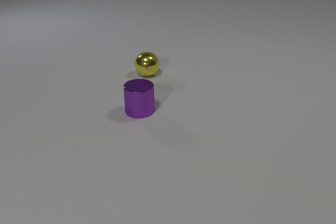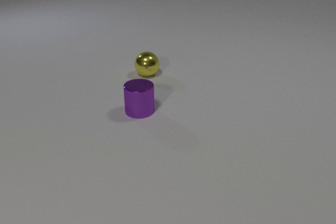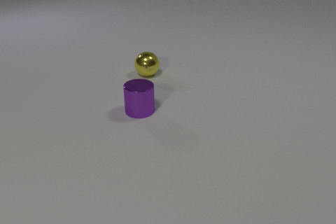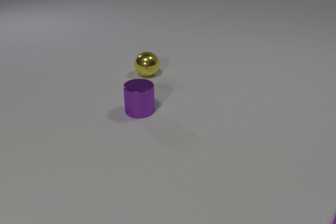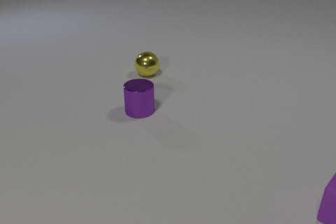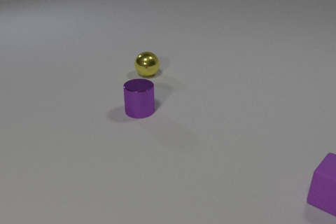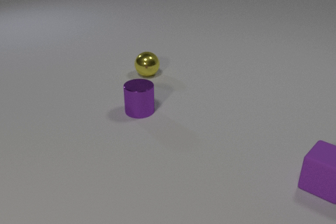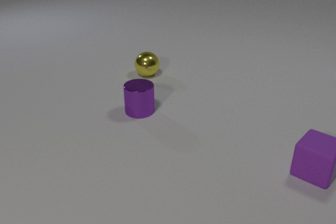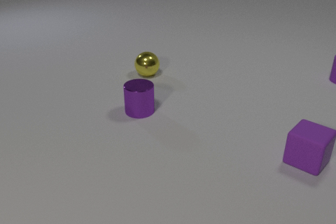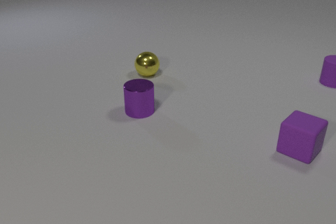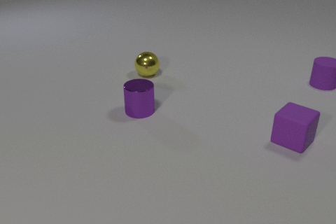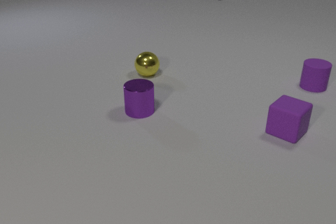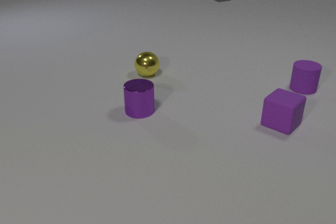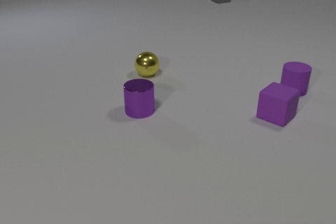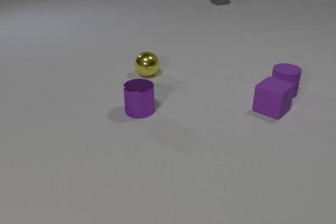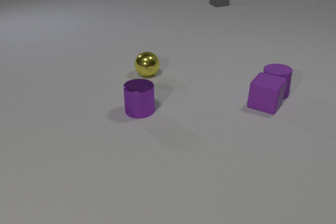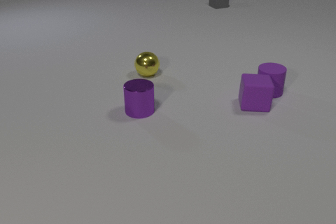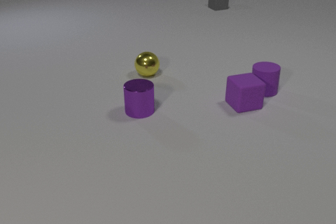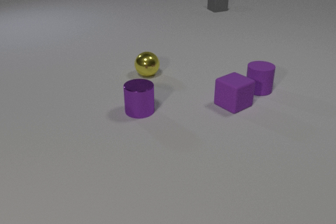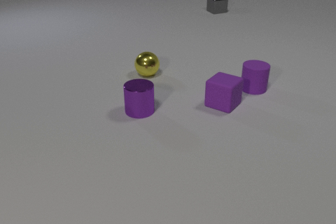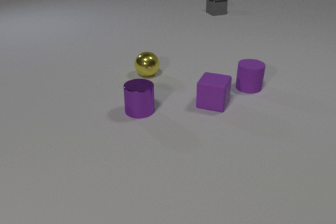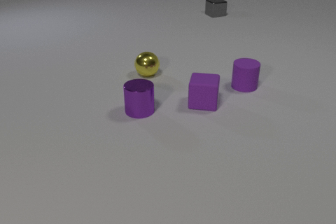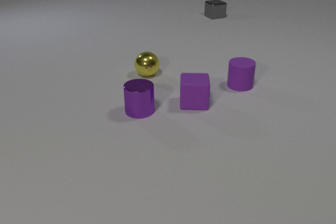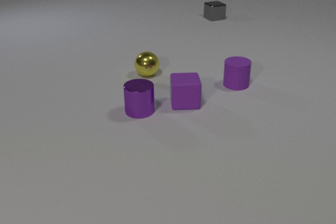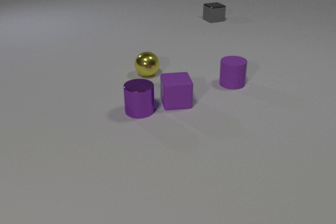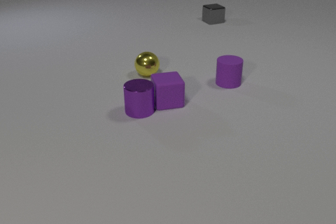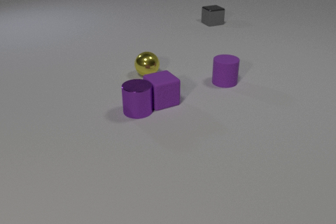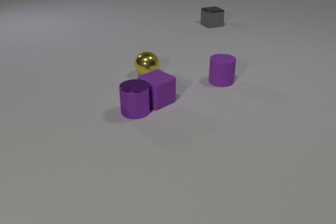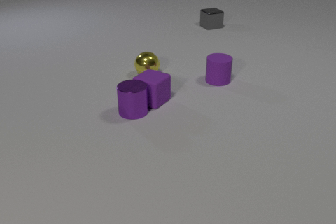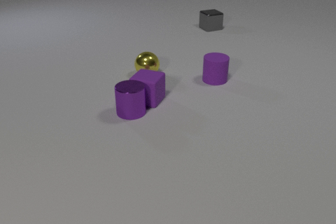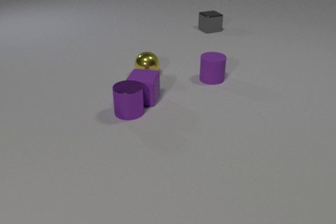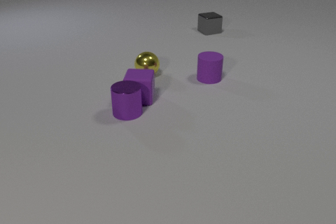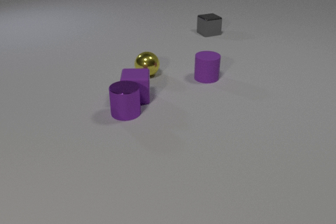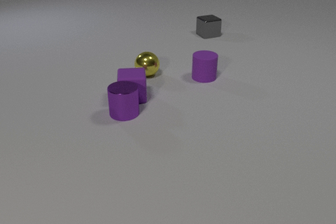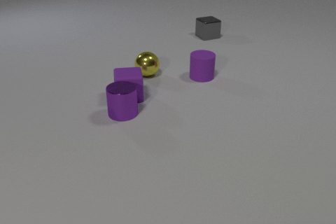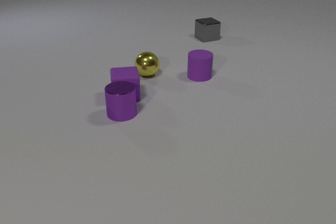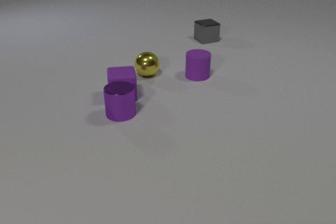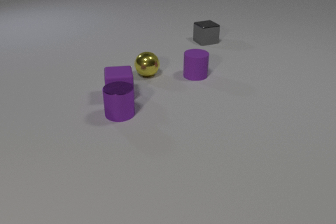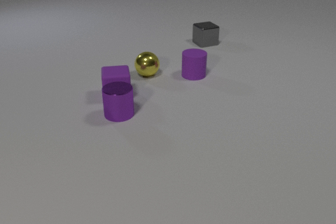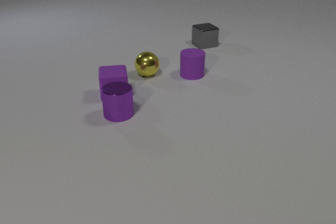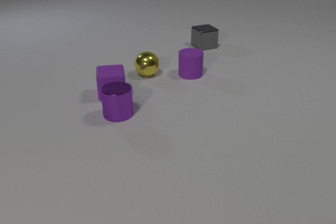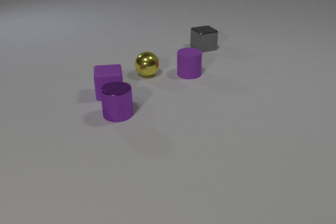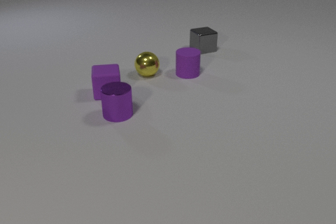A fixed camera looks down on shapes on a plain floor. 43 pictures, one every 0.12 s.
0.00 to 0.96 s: The purple rubber cube comes in at the right edge, slides away from the camera and to the left. The purple rubber cylinder comes in at the right edge, slides toward the camera and to the left.
0.96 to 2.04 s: The purple rubber cube slides away from the camera and to the left, spins so that its near face slides to the right, counterclockwise seen from above. The purple rubber cylinder slides to the left and toward the camera. The gray metal cube comes in at the top edge, slides toward the camera. The purple rubber cube and the purple rubber cylinder collide.
2.04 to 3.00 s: The purple rubber cube slides to the left, spins so that its near face slides to the right, counterclockwise seen from above. The purple rubber cylinder slides to the left. The gray metal cube slides toward the camera.
3.00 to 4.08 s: The purple rubber cube slides to the left, spins counterclockwise seen from above by about 90 degrees, its near face sliding to the right. The purple rubber cylinder slides to the left and away from the camera. The purple metal cylinder slides to the left. The gray metal cube slides toward the camera. The purple rubber cube and the purple metal cylinder collide.
4.08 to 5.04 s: The purple rubber cube slides to the left and away from the camera. The purple rubber cylinder slides to the left and away from the camera. The gray metal cube slides toward the camera.
What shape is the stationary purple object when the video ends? cylinder.
Are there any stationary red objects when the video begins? no.
How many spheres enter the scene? 0.
